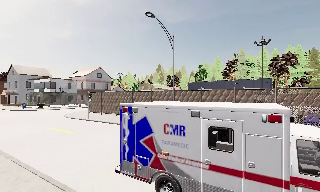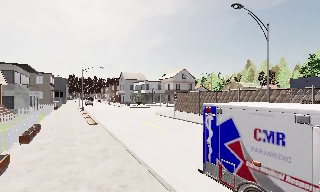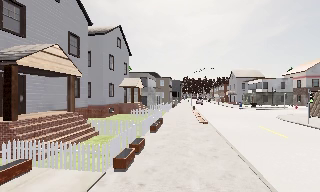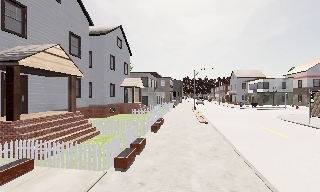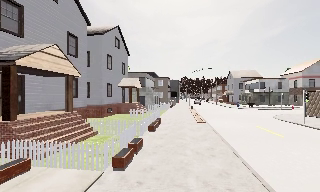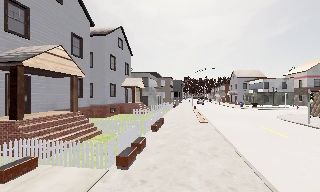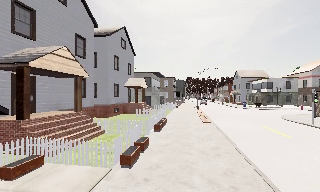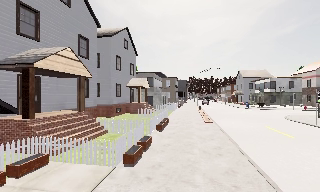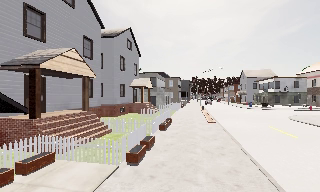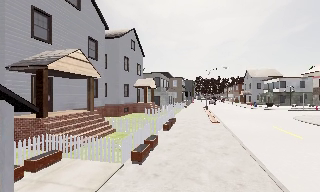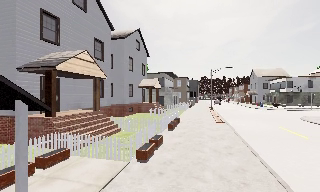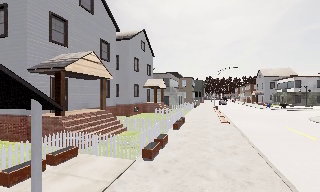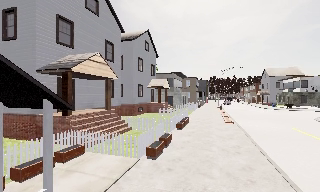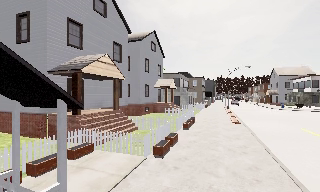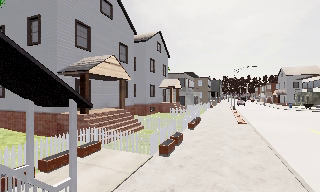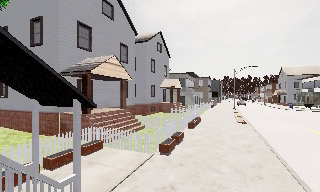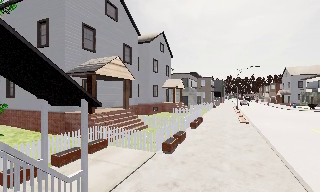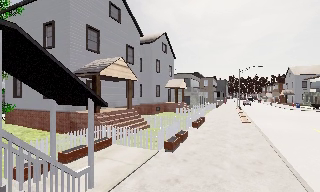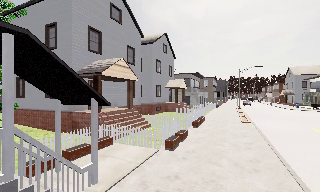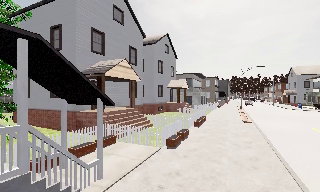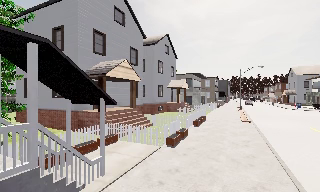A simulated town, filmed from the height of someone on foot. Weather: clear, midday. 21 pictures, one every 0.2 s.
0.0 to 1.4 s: The scene slides to the right, as the camera pans about 70 degrees to its left.
1.4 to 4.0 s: The scene slides to the right, as the camera pans about 15 degrees to its left. It travels backward, about 2 m, so what stands in front gets smaller.
The film runs backward here.
